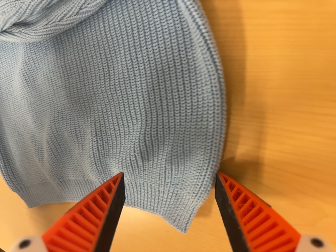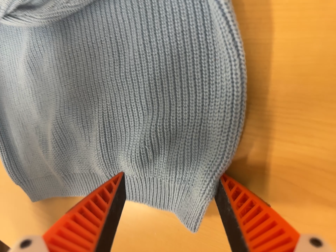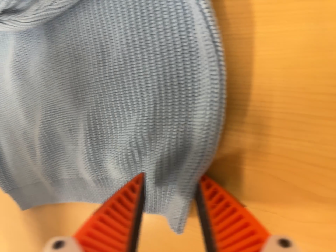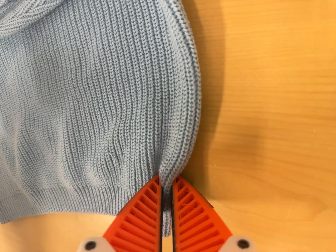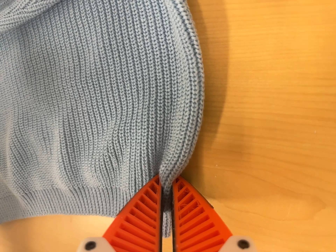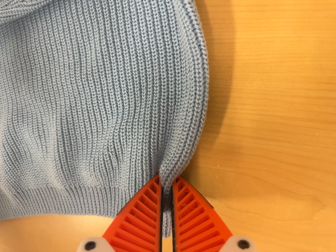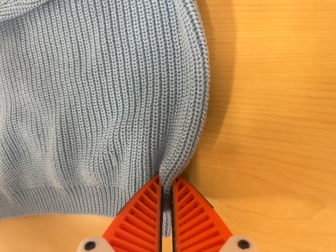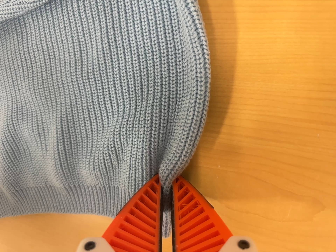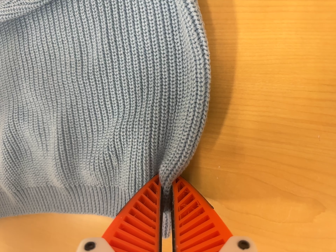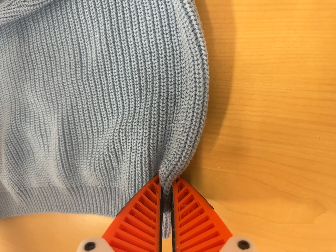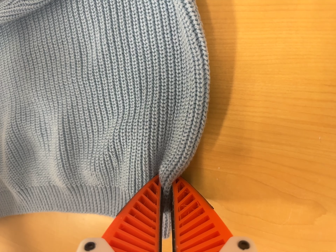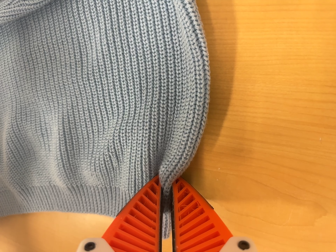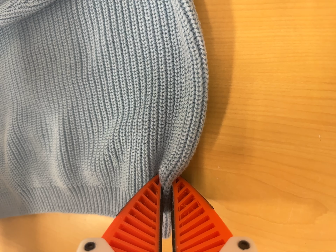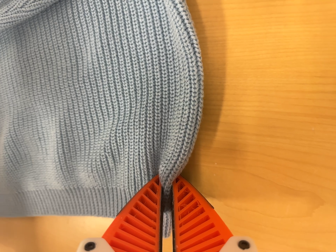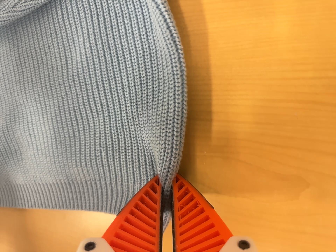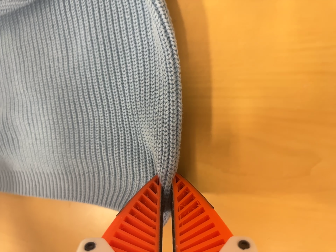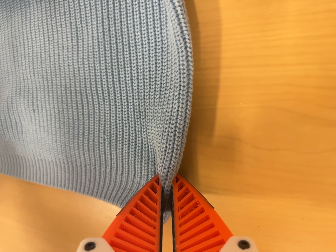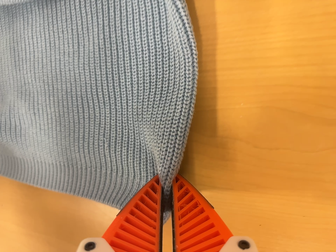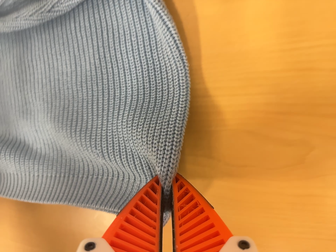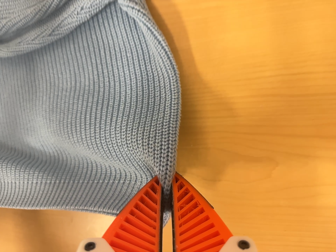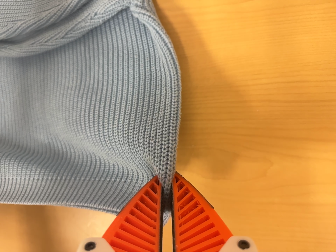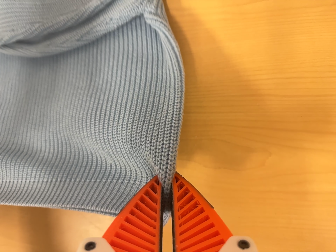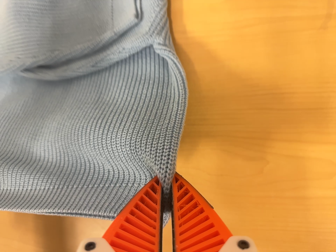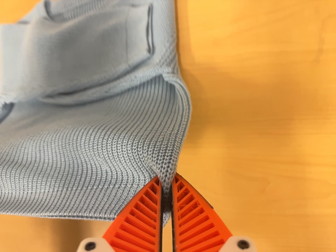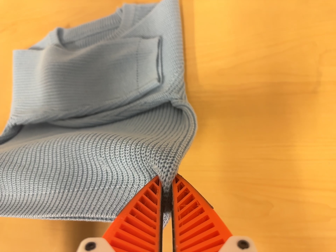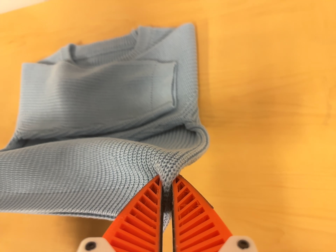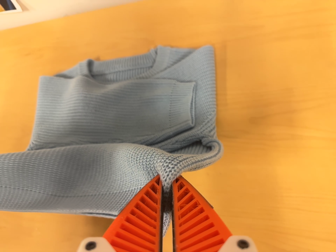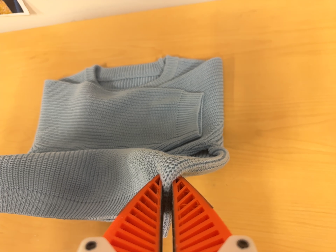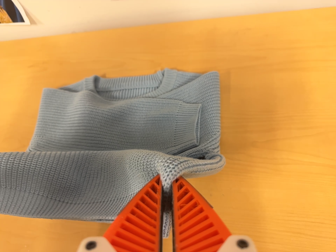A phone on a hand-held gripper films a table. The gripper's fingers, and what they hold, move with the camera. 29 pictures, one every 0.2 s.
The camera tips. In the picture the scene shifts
downward.
0.0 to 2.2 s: The camera shifts only a little, or ends up much as it began.
2.2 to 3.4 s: The camera travels toward the bottom of its view, about 6 cm.
3.4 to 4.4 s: The camera travels backward, about 12 cm, so what stands in front gets smaller. Its aim tips toward the top of its view by about 10 degrees, and the scene shifts downward.
4.4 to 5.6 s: The camera travels to its left and backward, about 14 cm. Its aim tips toward the top of its view by about 20 degrees, and the scene shifts downward. It rolls about its line of sight by about 10 degrees, and the scene rotates clockwise.
The film runs forward here.
